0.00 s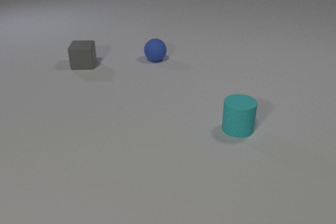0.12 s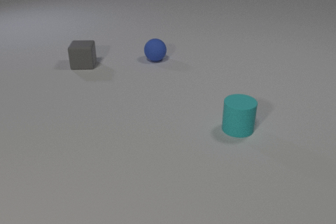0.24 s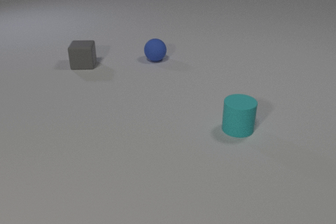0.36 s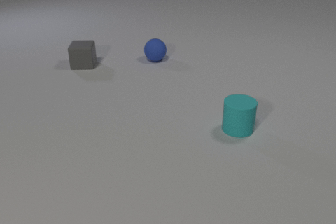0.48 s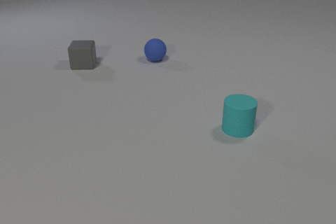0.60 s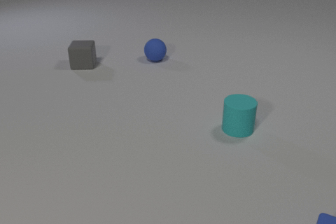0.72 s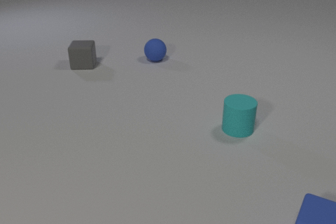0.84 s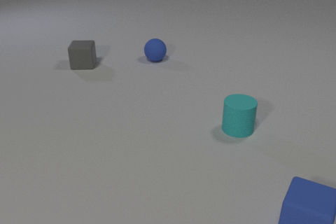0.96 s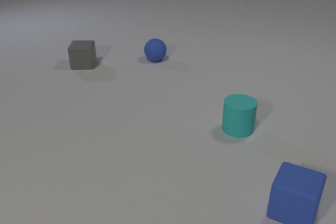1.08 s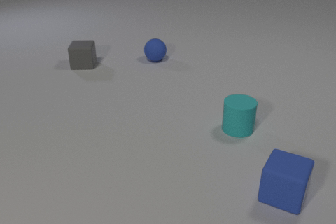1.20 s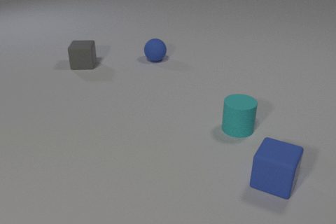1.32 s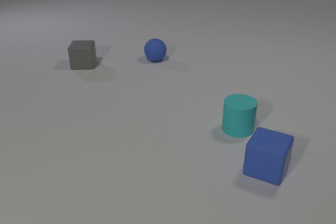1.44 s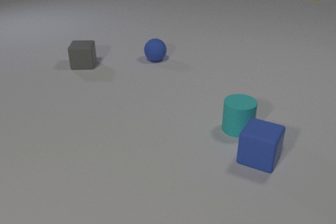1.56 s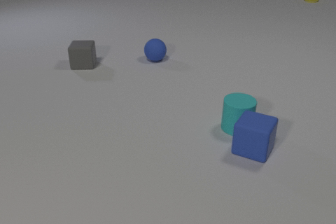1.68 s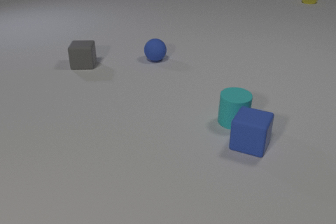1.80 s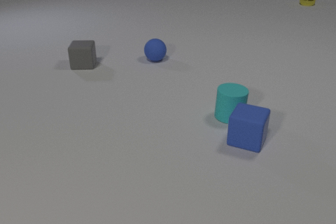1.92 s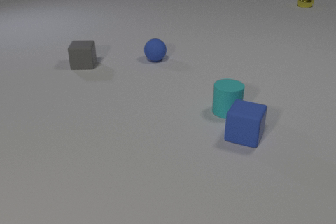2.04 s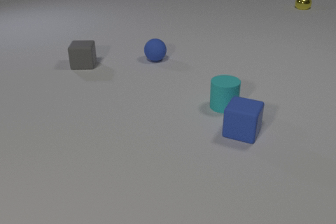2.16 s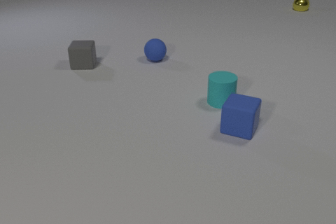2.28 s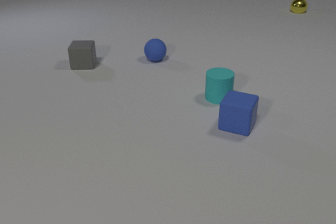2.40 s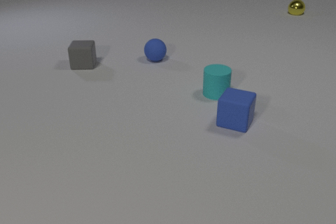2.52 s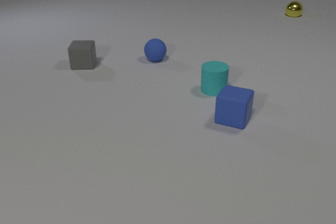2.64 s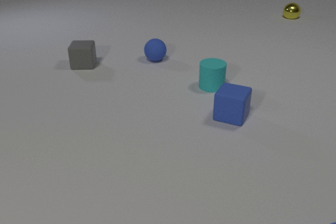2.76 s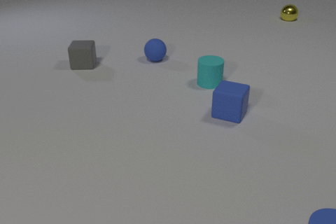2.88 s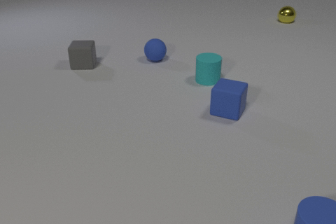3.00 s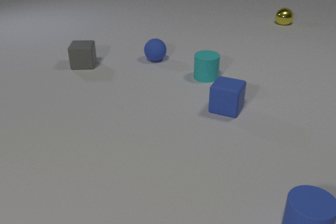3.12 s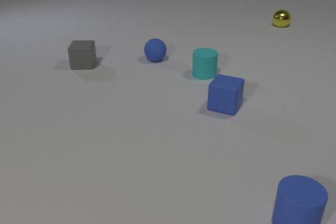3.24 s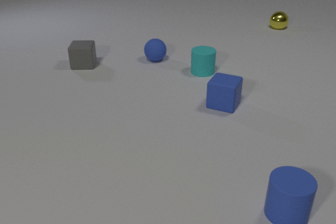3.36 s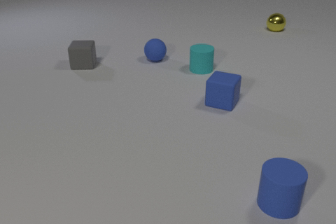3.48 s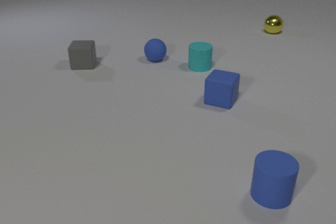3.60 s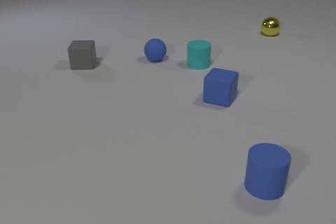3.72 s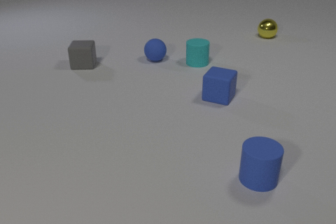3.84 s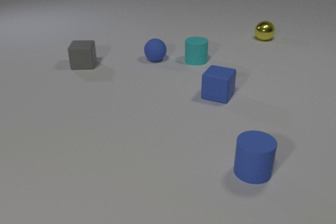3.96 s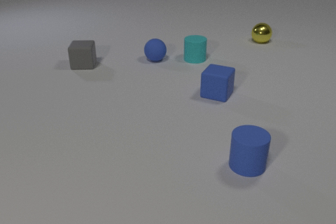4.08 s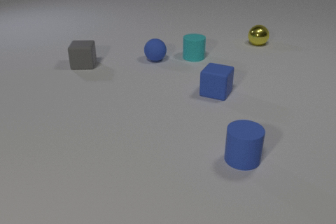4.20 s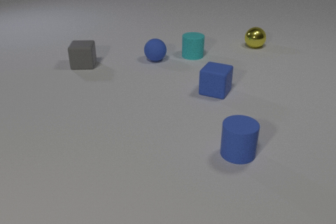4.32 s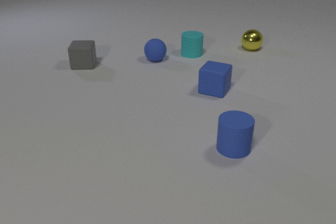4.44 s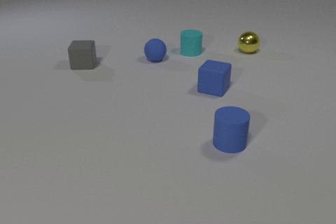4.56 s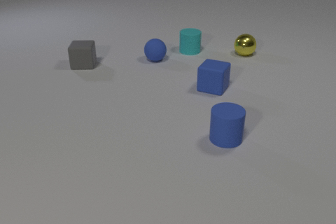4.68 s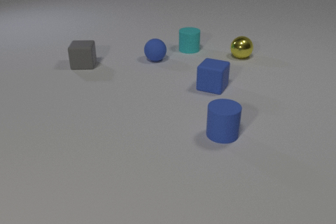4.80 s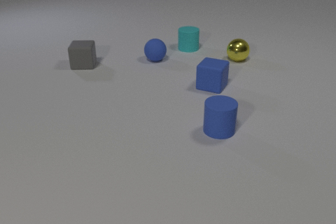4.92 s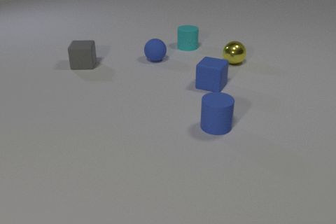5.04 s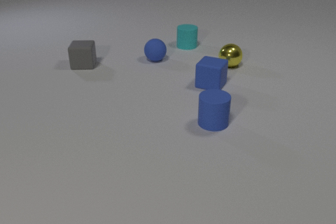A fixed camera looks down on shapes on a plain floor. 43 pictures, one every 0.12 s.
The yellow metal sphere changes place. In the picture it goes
toward the camera.
The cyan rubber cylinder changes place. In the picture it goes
away from the camera.
0.00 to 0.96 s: The blue rubber cube comes in at the bottom edge, slides away from the camera and to the left.
0.96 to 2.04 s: The blue rubber cube slides away from the camera and to the left. The cyan rubber cylinder slides away from the camera. The yellow metal sphere comes in at the top edge, rolls toward the camera. The blue rubber cube and the cyan rubber cylinder collide.
2.04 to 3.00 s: The blue rubber cube slides away from the camera. The cyan rubber cylinder slides away from the camera. The yellow metal sphere rolls toward the camera. The blue rubber cylinder comes in at the bottom edge, slides away from the camera and to the left.
3.00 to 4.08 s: The blue rubber cube slides away from the camera. The cyan rubber cylinder slides away from the camera. The yellow metal sphere rolls toward the camera. The blue rubber cylinder slides away from the camera and to the left.
4.08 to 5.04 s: The blue rubber cube slides away from the camera. The cyan rubber cylinder slides away from the camera. The yellow metal sphere rolls toward the camera and to the left. The blue rubber cylinder slides away from the camera and to the left.
What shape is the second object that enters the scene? sphere.
How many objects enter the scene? 3.
Are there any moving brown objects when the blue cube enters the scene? no.
